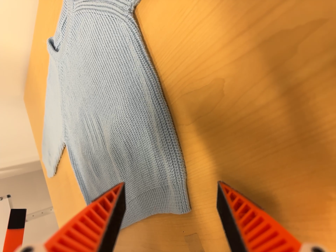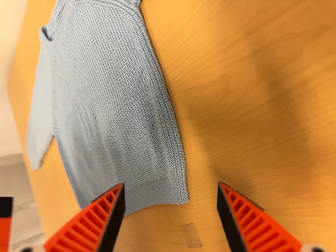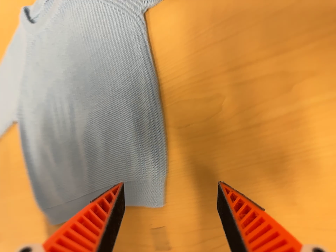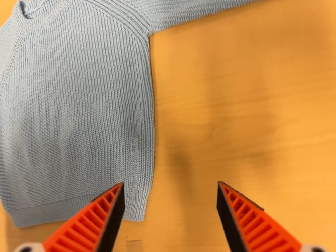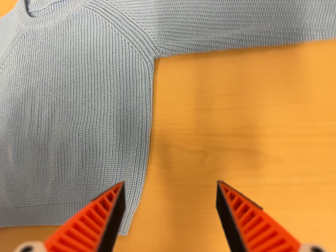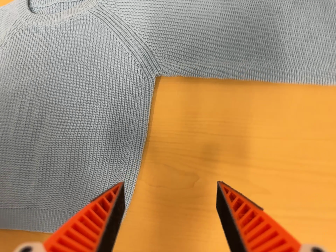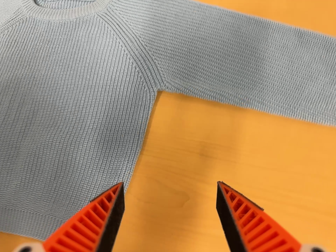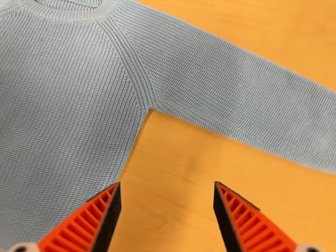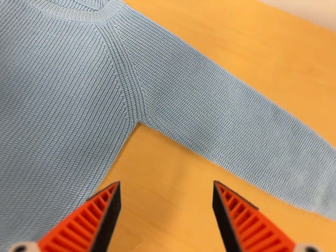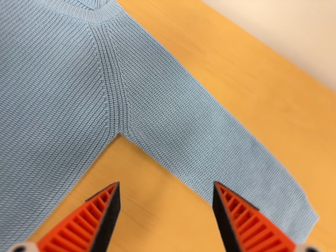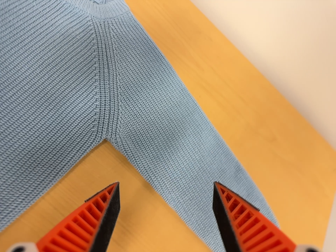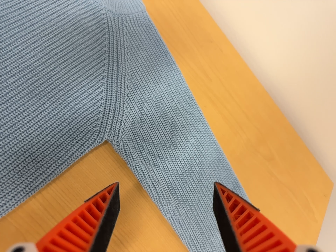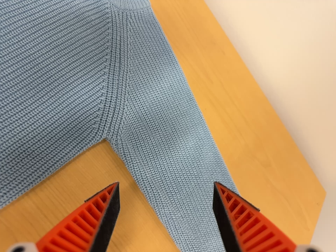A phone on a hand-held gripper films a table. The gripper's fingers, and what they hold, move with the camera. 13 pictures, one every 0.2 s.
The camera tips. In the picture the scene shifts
downward.
The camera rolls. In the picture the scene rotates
clockwise.
0.0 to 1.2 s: The camera pans to its right by about 35 degrees. It travels to its left and backward, about 18 cm. It rolls about its line of sight by about 40 degrees, and the scene rotates clockwise.
1.2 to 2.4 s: The camera pans to its right by about 30 degrees. It travels to its left and toward the top of its view, about 14 cm. It rolls about its line of sight by about 45 degrees, and the scene rotates clockwise.
The film runs backward here.
